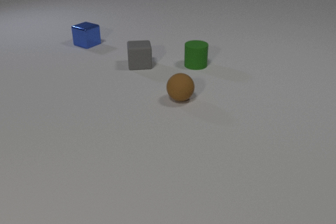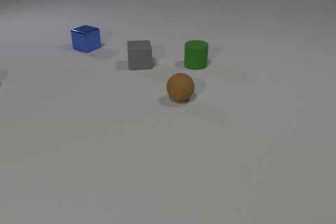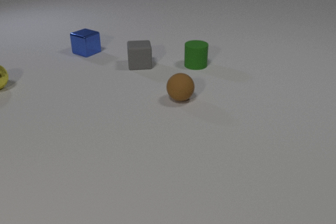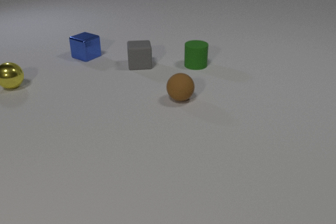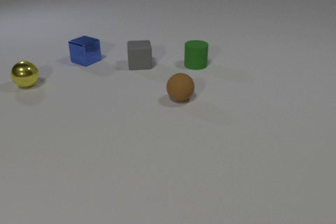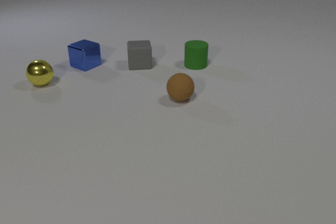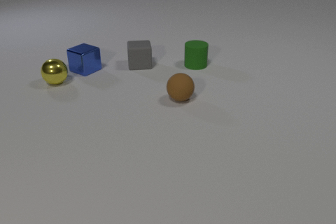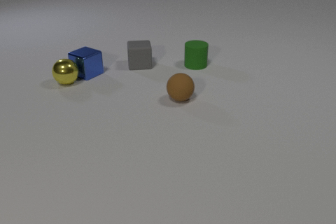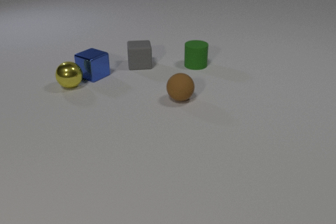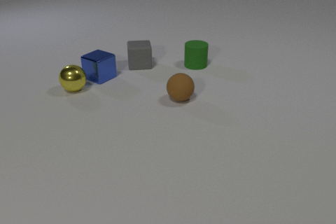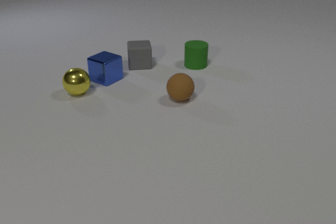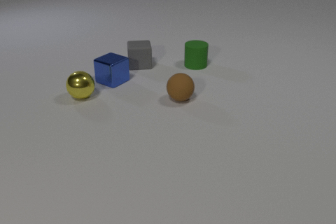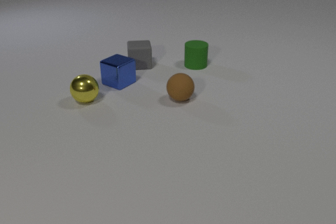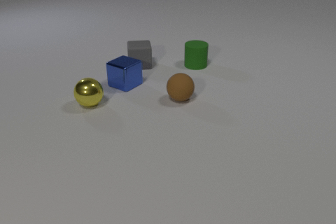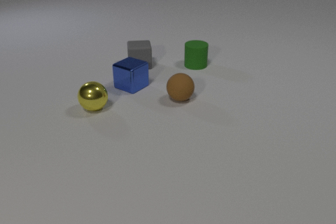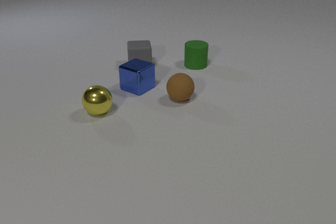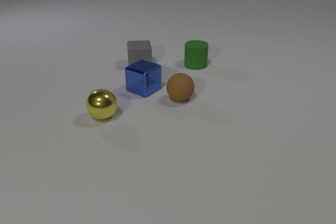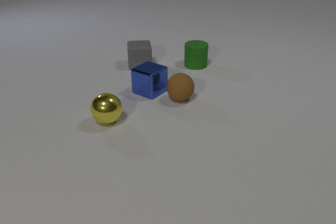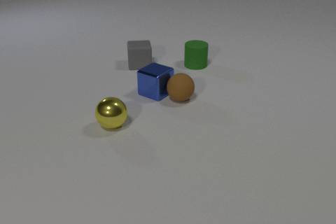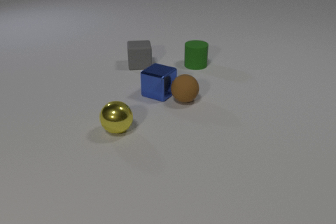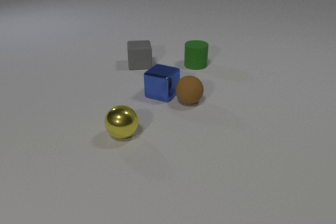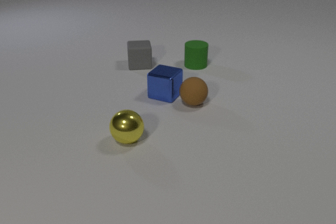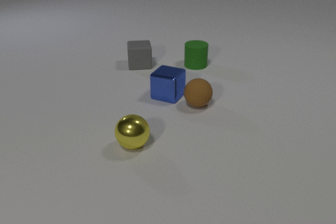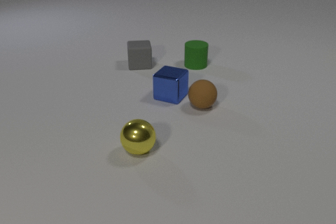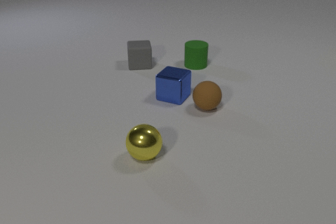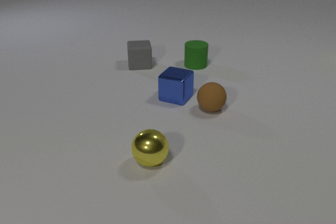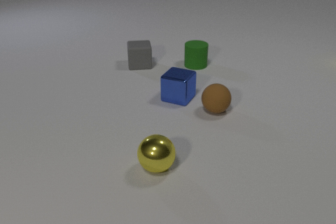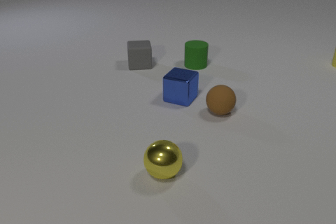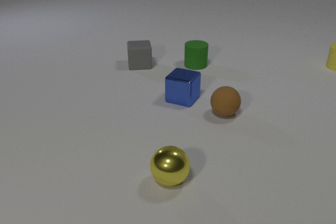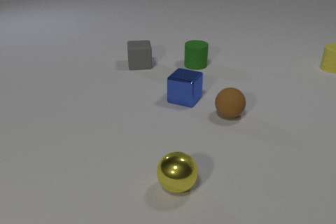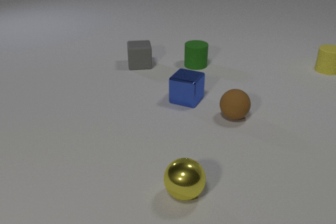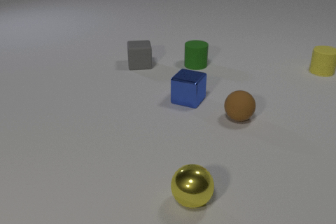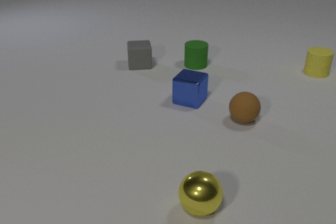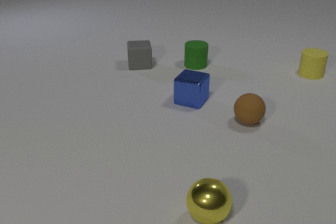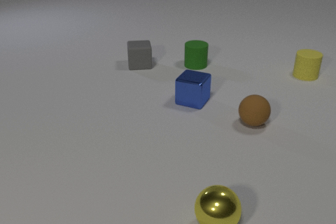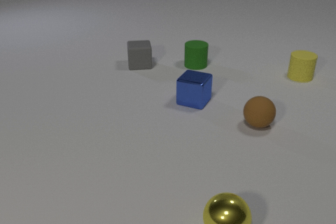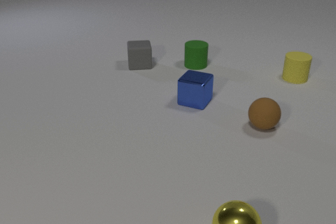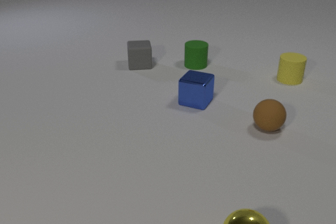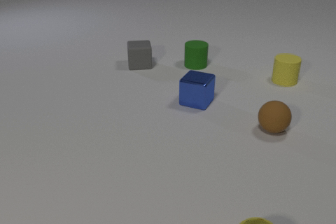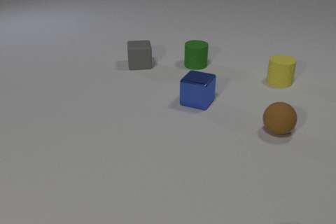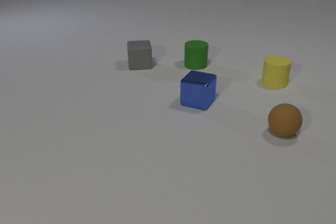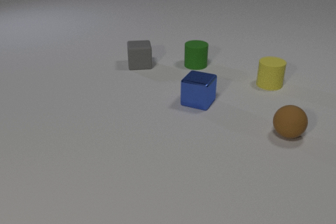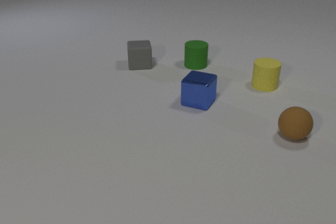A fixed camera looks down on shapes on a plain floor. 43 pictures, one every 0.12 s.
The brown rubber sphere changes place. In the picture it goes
to the right.
0.00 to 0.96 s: The blue metal cube slides toward the camera. The yellow metal sphere comes in at the left edge, rolls to the right. The blue metal cube and the yellow metal sphere collide.
0.96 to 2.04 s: The blue metal cube slides to the right and toward the camera. The yellow metal sphere rolls toward the camera and to the right.
2.04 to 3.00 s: The blue metal cube slides to the right and toward the camera. The yellow metal sphere rolls toward the camera and to the right. The brown rubber sphere rolls to the right and toward the camera. The blue metal cube and the brown rubber sphere collide.
3.00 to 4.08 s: The blue metal cube slides to the right and toward the camera. The yellow metal sphere rolls toward the camera and to the right. The brown rubber sphere rolls to the right and toward the camera. The yellow rubber cylinder comes in at the right edge, slides toward the camera and to the left.
4.08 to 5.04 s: The blue metal cube slides to the right. The yellow metal sphere rolls to the right and toward the camera, leaves at the bottom edge. The brown rubber sphere rolls to the right. The yellow rubber cylinder slides to the left and toward the camera.
How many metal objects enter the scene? 1.
Are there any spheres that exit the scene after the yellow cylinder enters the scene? yes.
How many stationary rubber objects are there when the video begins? 3.
